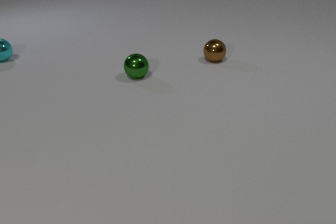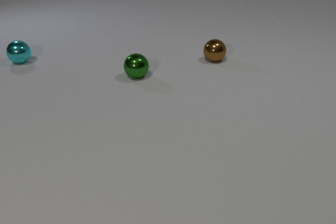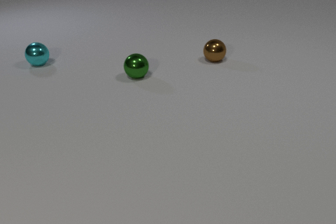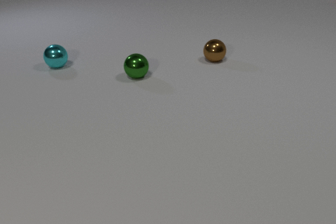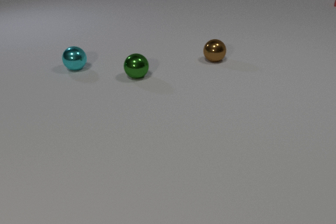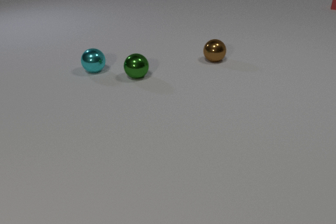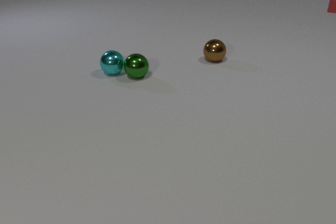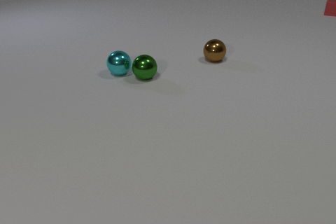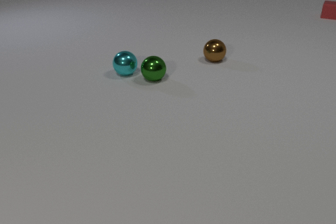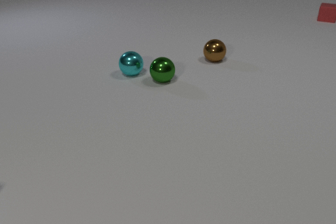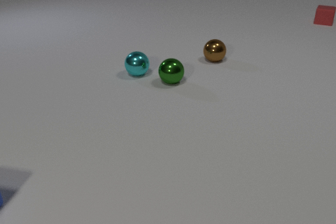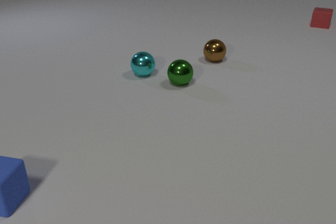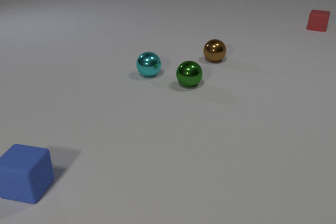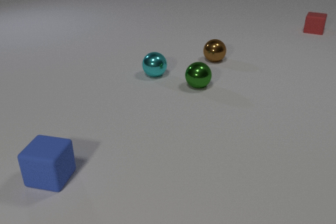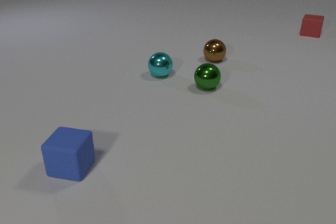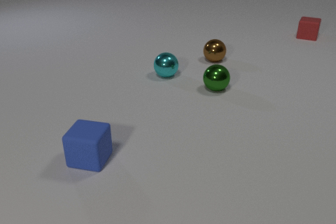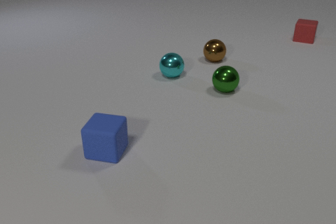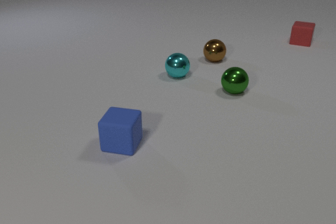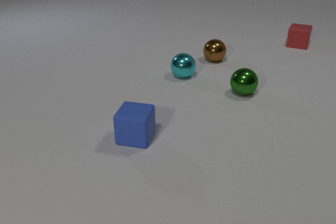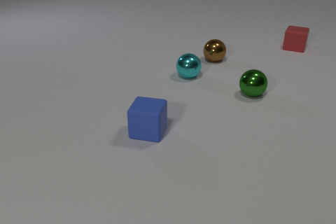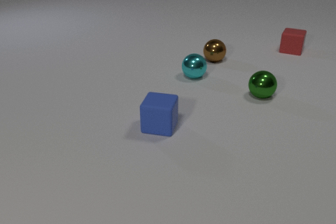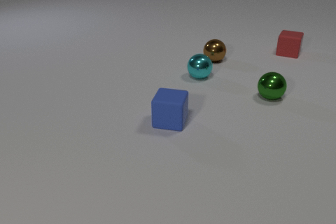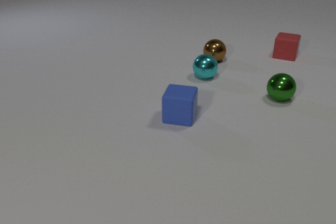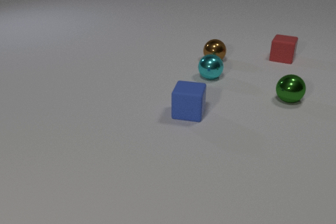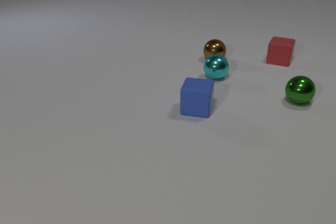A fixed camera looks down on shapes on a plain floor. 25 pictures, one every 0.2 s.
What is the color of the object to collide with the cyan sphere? green.
How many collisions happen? 1.
Are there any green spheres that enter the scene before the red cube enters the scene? no.
0.0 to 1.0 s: The cyan metal sphere rolls to the right and toward the camera. The red rubber cube comes in at the right edge, slides toward the camera.
1.0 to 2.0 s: The cyan metal sphere rolls to the right. The green metal sphere rolls to the right. The red rubber cube slides toward the camera. The cyan metal sphere and the green metal sphere collide.
2.0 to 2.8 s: The cyan metal sphere rolls to the right. The green metal sphere rolls to the right. The red rubber cube slides toward the camera. The blue rubber cube slides to the right.
2.8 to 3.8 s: The cyan metal sphere rolls to the right. The green metal sphere rolls to the right. The red rubber cube slides toward the camera. The blue rubber cube slides to the right and away from the camera.
3.8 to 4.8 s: The cyan metal sphere rolls to the right. The green metal sphere rolls to the right. The red rubber cube slides toward the camera. The blue rubber cube slides to the right and away from the camera.
